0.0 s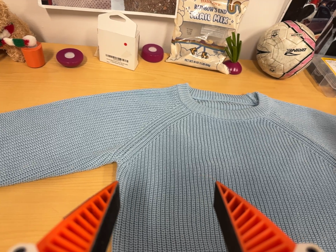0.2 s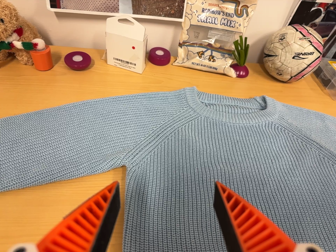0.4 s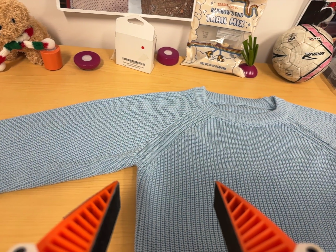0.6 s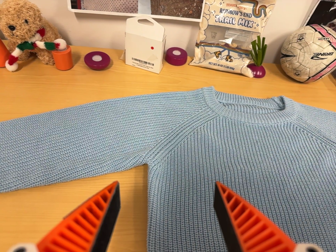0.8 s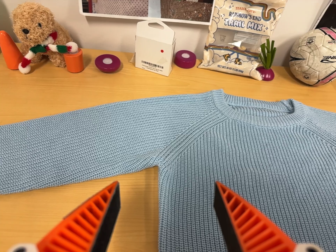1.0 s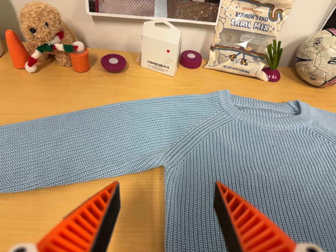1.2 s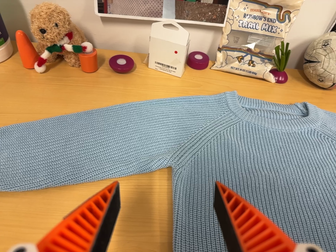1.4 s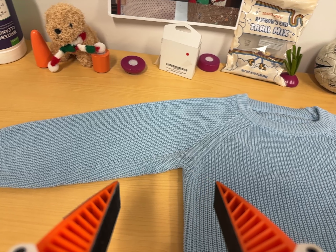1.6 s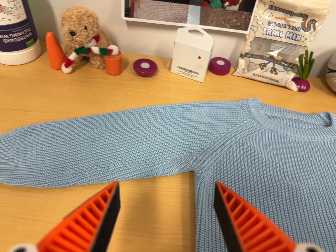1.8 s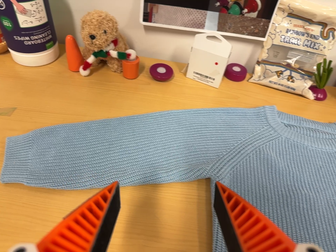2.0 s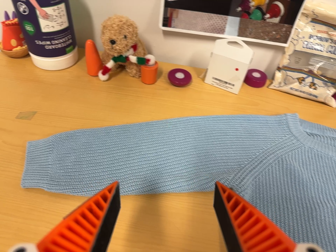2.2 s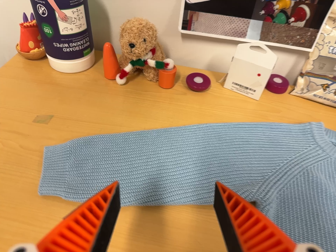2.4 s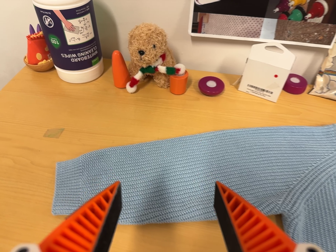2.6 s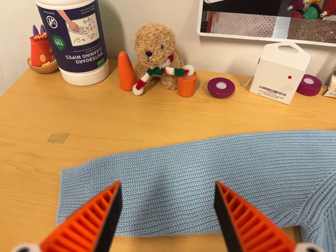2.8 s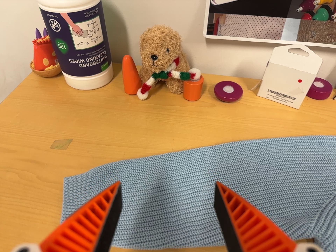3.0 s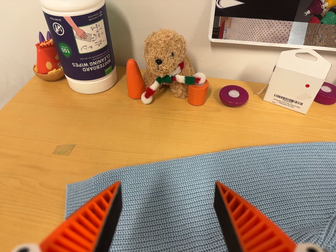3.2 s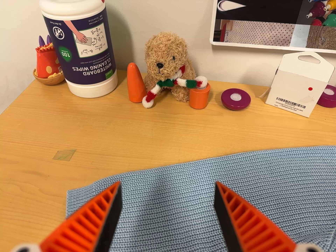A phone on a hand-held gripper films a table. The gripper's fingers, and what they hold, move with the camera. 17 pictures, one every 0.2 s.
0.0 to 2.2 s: The scene slides to the right, as the camera pans about 15 degrees to its left. It travels to its left, about 14 cm, so close, fixed things drift to the right. It rolls about its line of sight by about 10 degrees, and the scene rotates clockwise.
2.2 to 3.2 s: The camera travels forward, about 8 cm, so what stands in front looms larger.
The film runs backward here.
